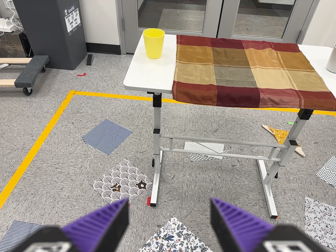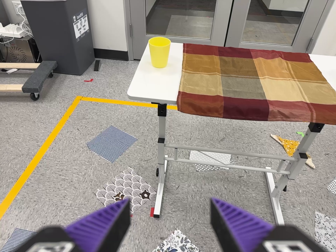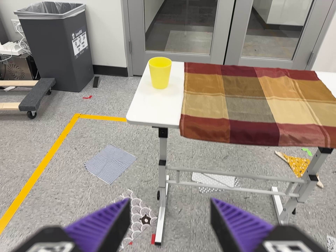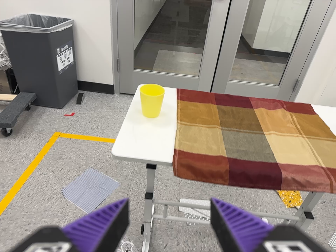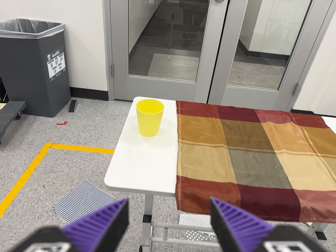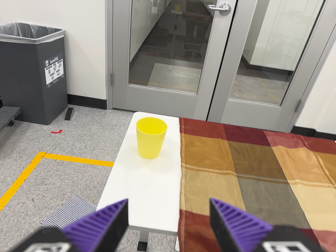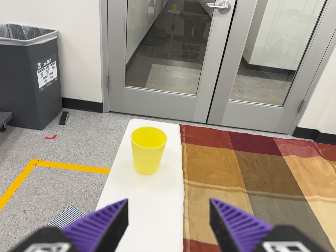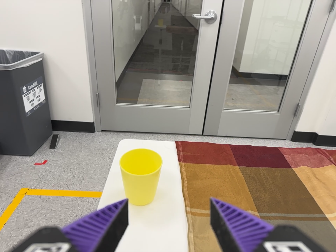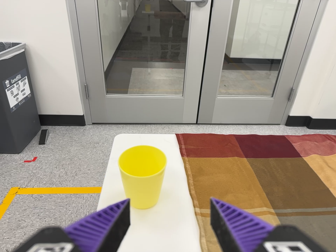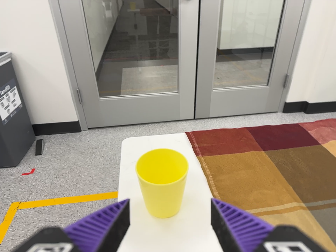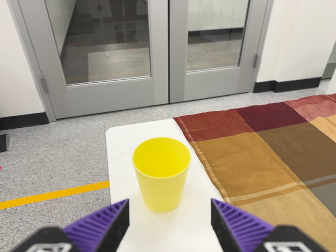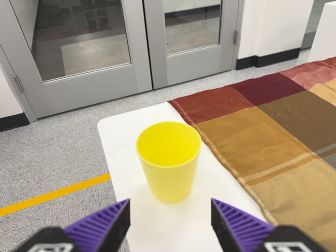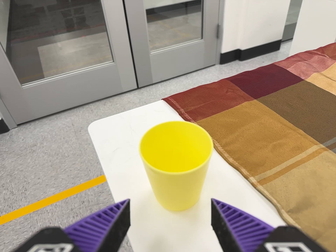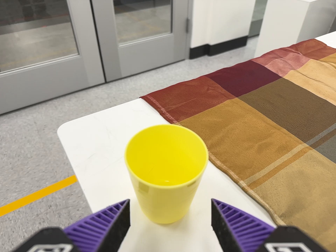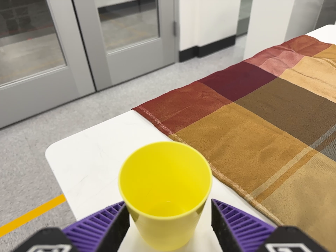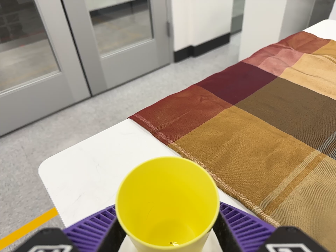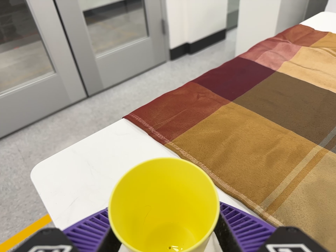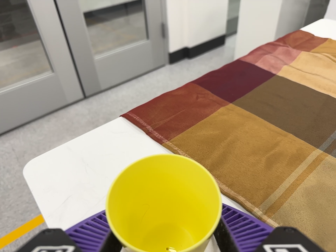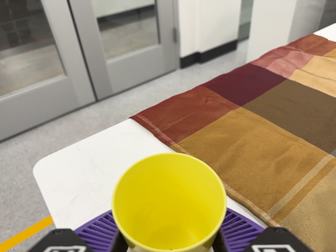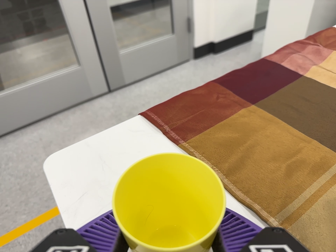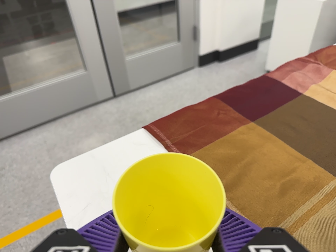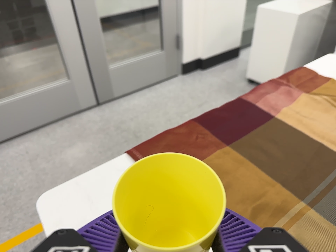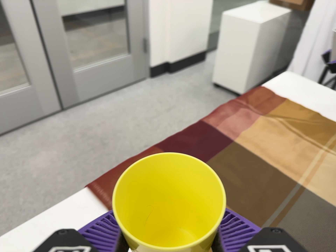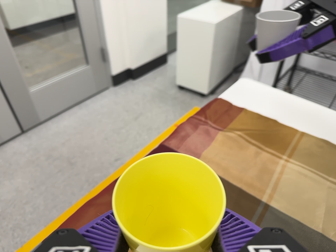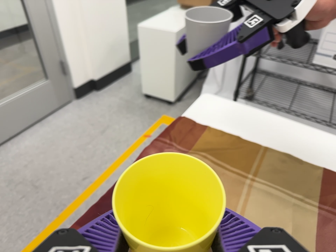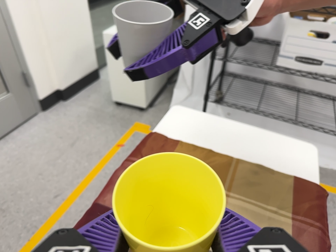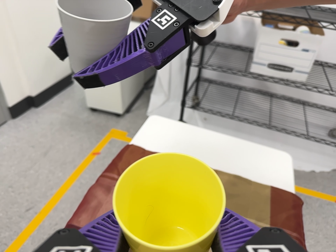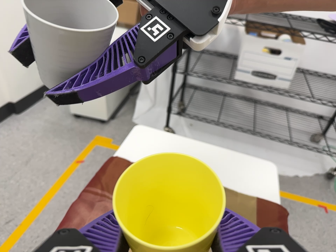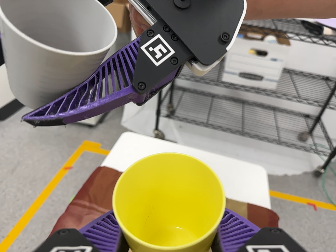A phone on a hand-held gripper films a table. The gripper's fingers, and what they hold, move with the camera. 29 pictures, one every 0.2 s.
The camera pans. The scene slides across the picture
to the left.
0.0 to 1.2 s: The camera travels forward and toward the top of its view, about 40 cm, so what stands in front looms larger. Its aim tips toward the top of its view by about 10 degrees, and the scene shifts downward.
1.2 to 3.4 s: The camera pans to its right by about 30 degrees. It travels forward and to its left, about 36 cm, so what stands in front looms larger. It rolls about its line of sight by about 35 degrees, and the scene rotates counterclockwise.
3.4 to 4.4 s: The camera travels toward the top of its view, about 12 cm, so close, fixed things drift downward.
4.4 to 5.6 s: The camera swings to its right by about 30 degrees, and the scene slides to the left. It travels toward the top of its view and forward, about 22 cm, so close, fixed things drift downward. It rolls about its line of sight by about 20 degrees, and the scene rotates counterclockwise.
The film runs forward here.
